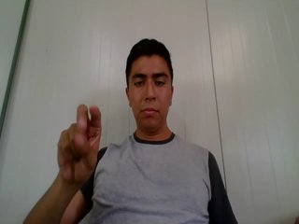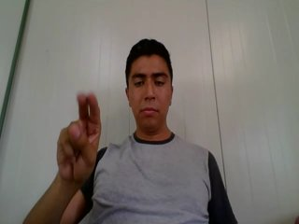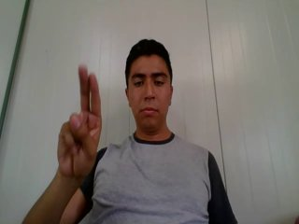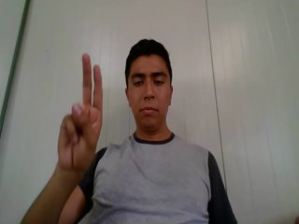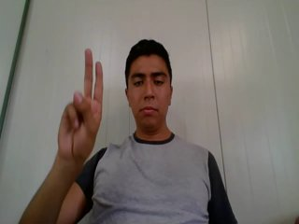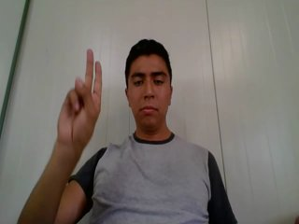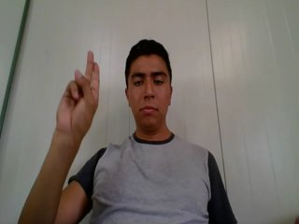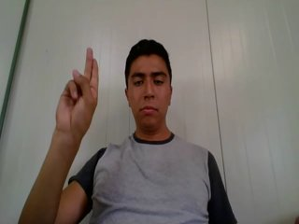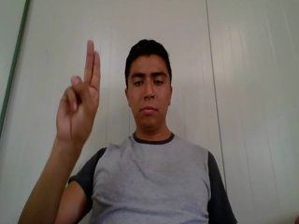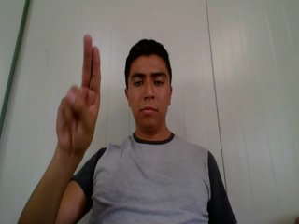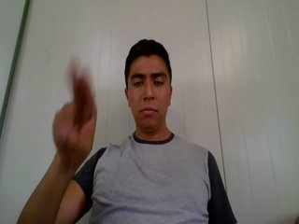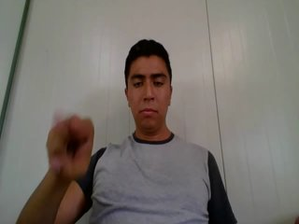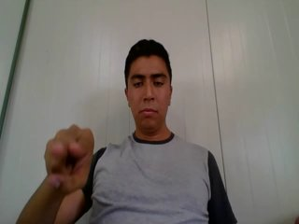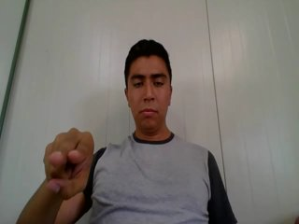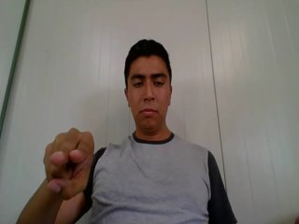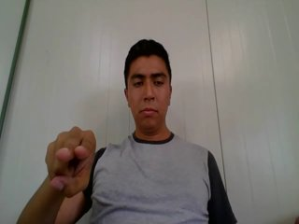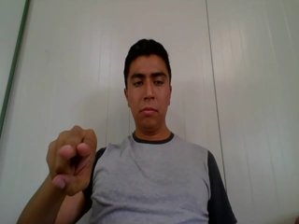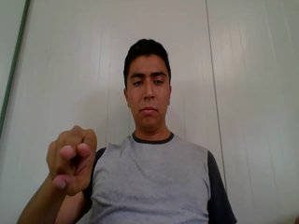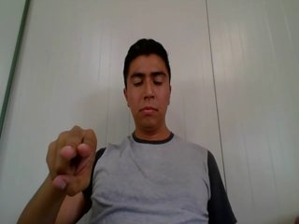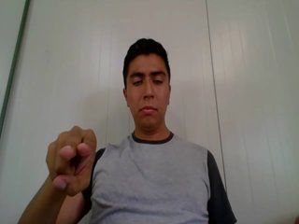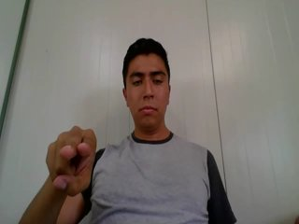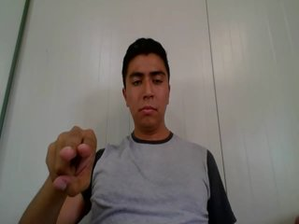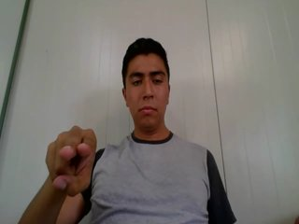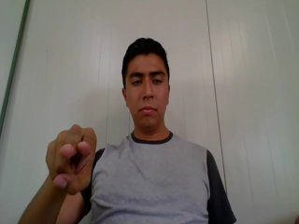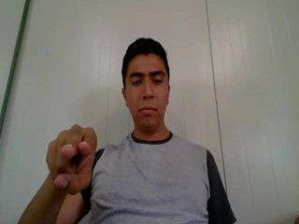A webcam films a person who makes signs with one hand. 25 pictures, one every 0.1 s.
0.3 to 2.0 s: Click with two fingers.
2.1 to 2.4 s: Pointing with one finger.
